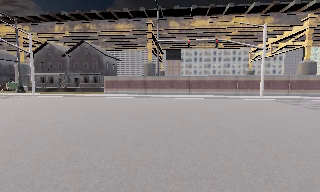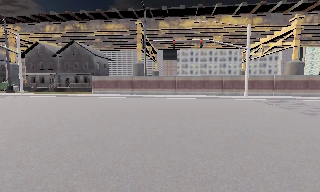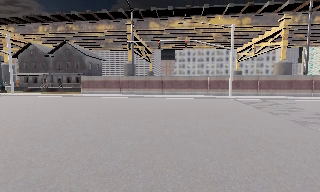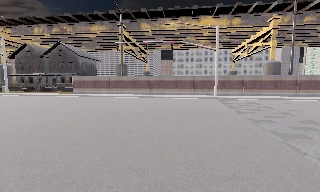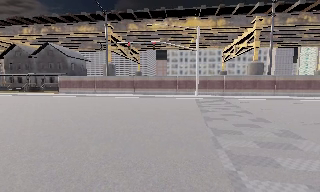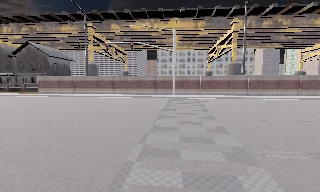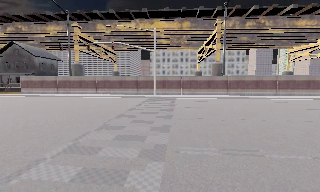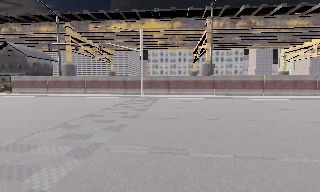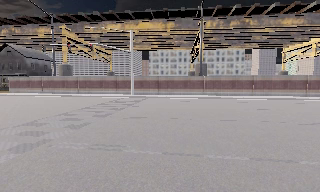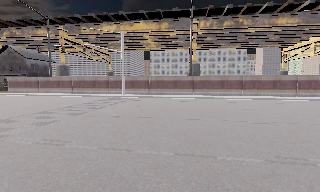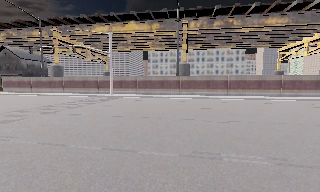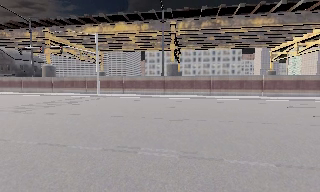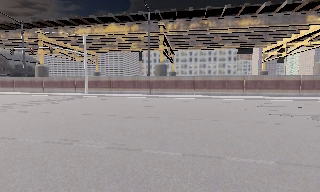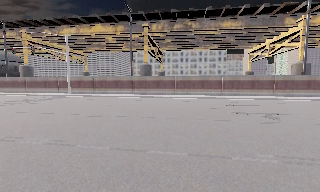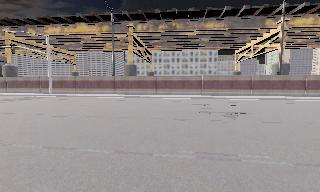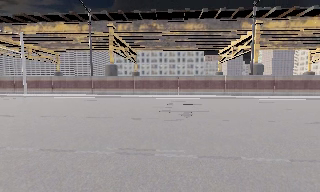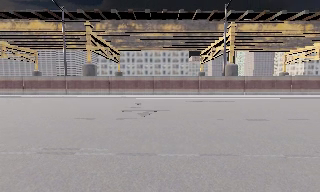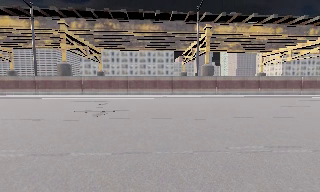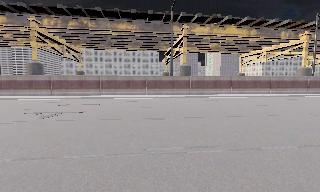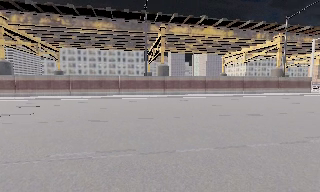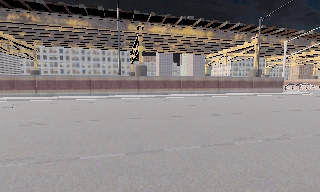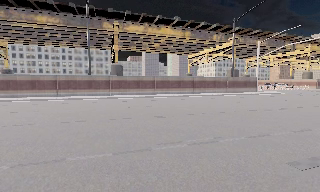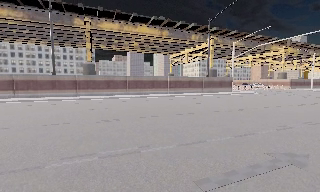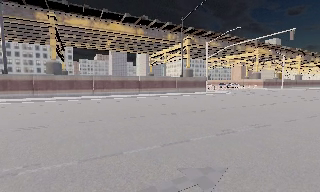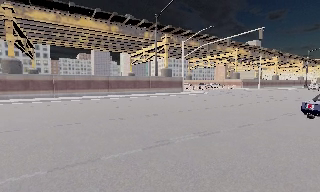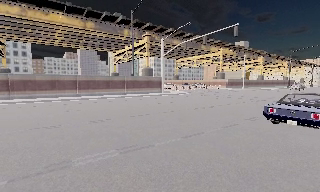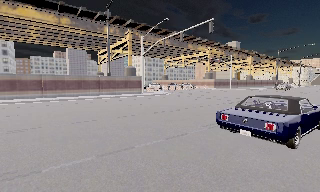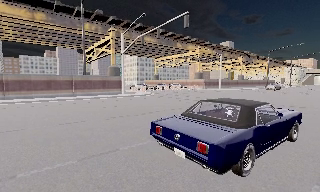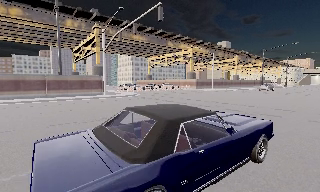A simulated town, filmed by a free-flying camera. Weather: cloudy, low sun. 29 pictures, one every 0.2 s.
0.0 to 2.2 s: The camera travels to its right, about 20 m, so close, fixed things drift to the left.
2.2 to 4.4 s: The scene slides to the left, as the camera pans about 30 degrees to its right. It travels to its right, about 20 m, so close, fixed things drift to the left.
4.4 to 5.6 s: The camera pans to its right, which is clockwise from overhead, by about 15 degrees. It travels to its right and forward, about 14 m, so close, fixed things drift to the left.
The film runs forward here.
